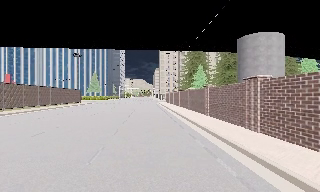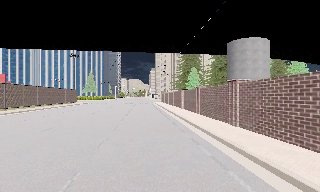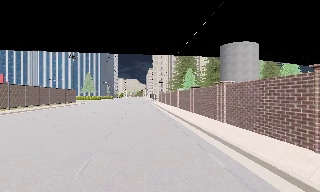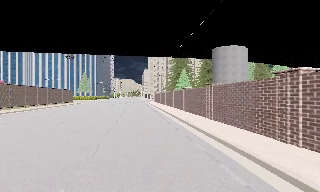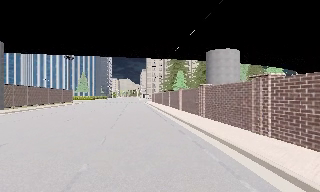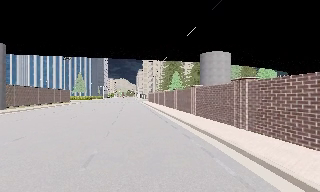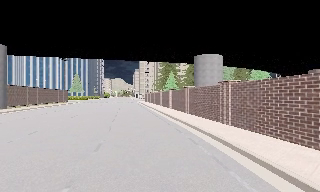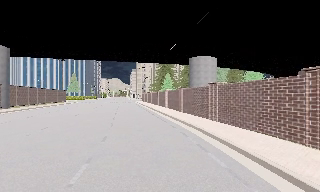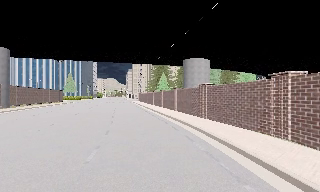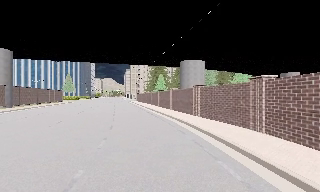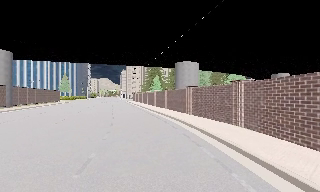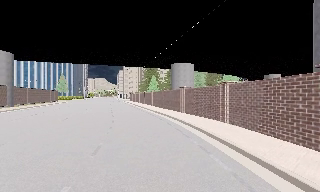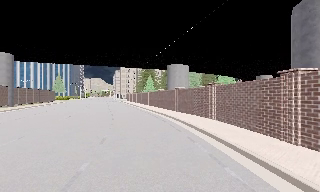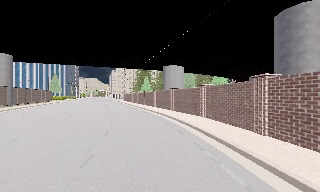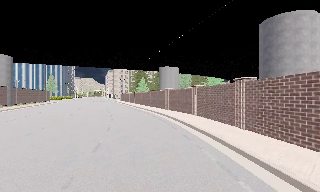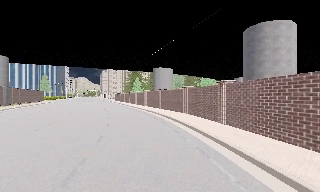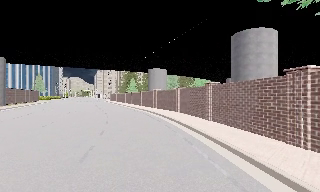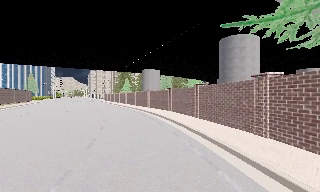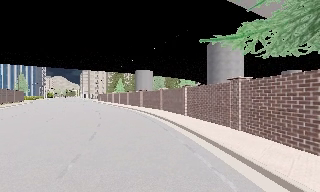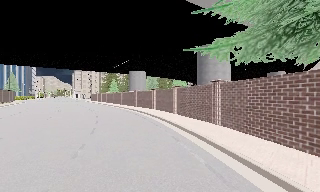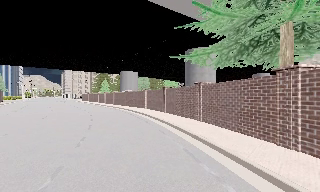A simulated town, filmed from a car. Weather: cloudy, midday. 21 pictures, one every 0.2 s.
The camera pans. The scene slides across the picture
to the left.
The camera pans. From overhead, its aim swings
clockwise.
0.0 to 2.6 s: The scene slides to the left, as the camera pans about 15 degrees to its right. It travels backward, about 15 m, so what stands in front gets smaller.
2.6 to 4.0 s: The camera pans to its right, which is clockwise from overhead, by about 15 degrees. It travels backward, about 8 m, so what stands in front gets smaller.
The film runs backward here.
